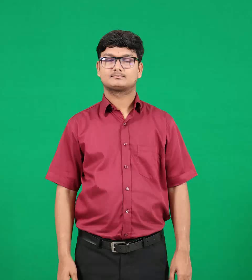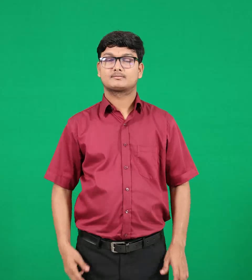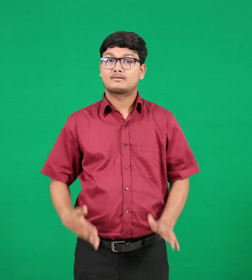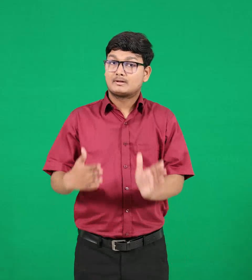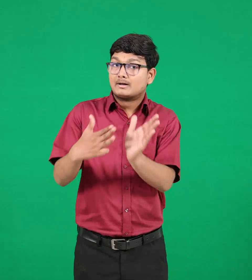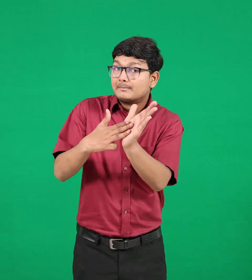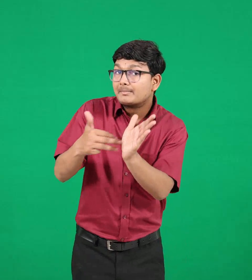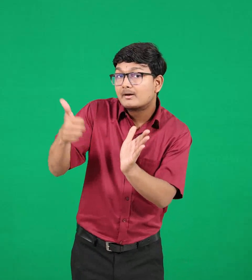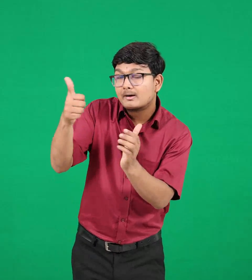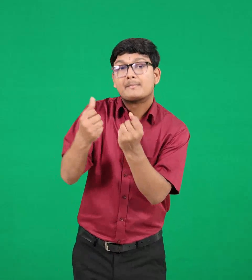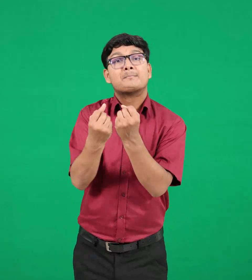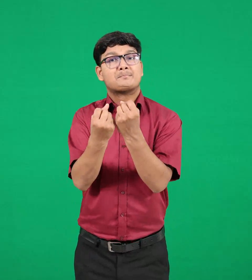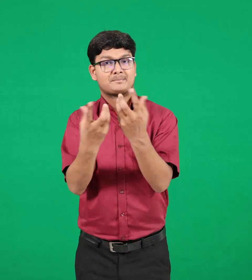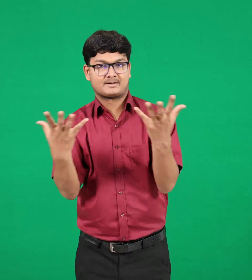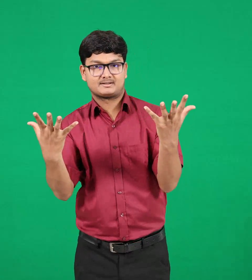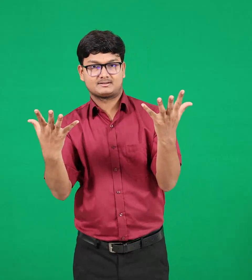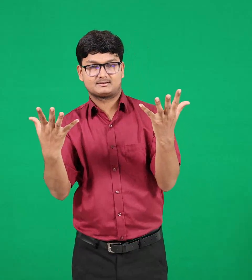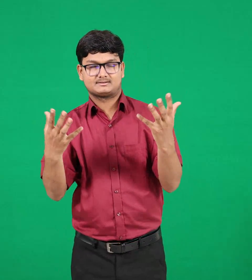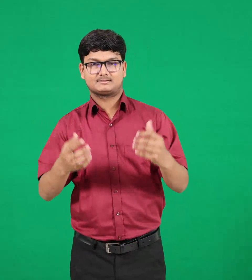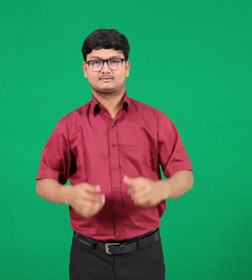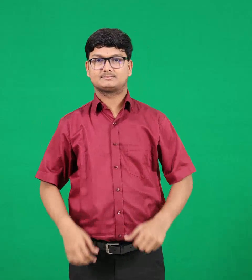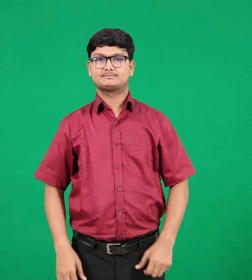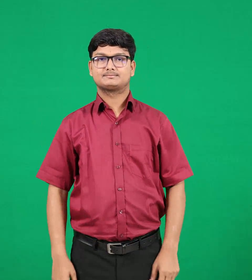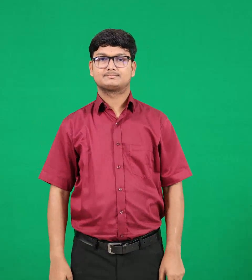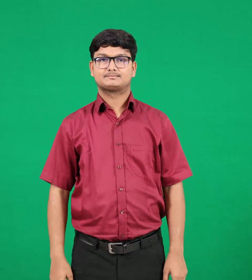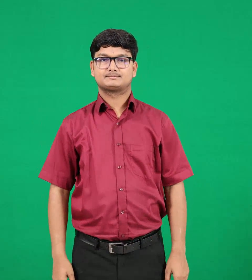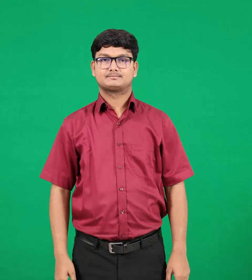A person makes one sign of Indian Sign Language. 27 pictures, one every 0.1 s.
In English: masters
